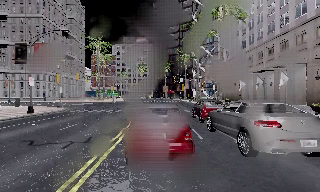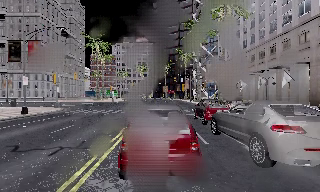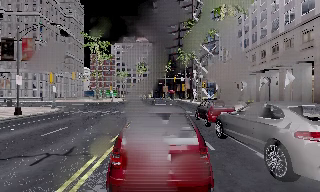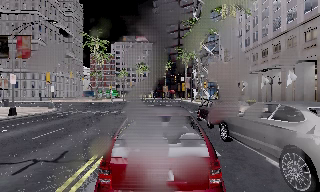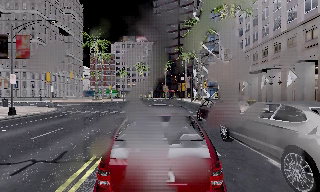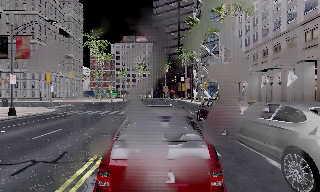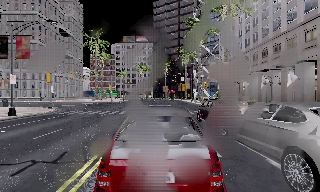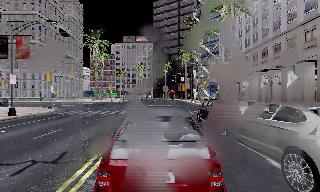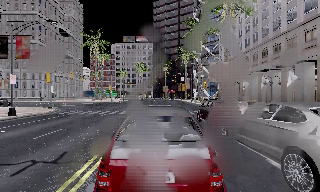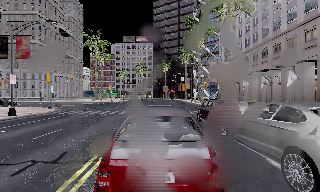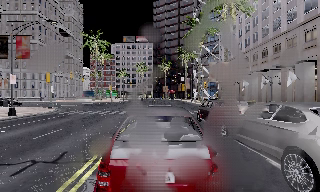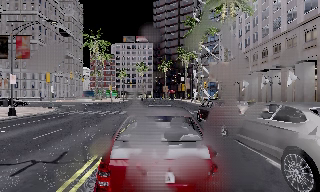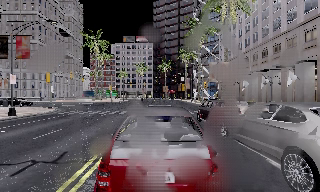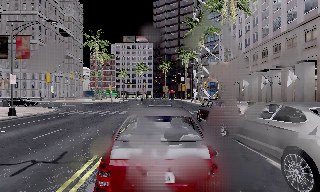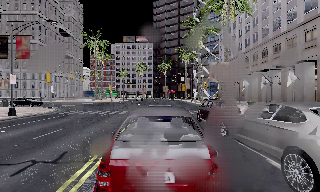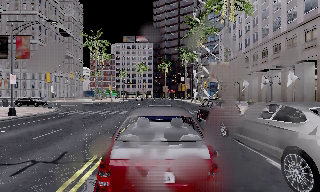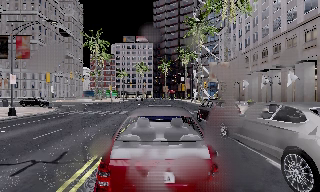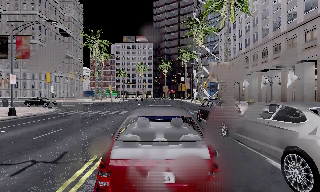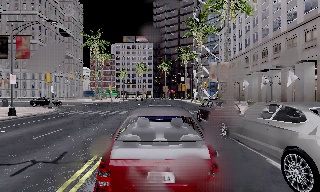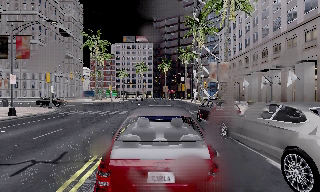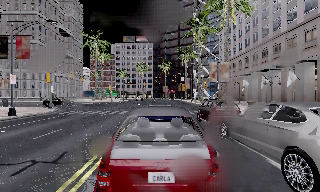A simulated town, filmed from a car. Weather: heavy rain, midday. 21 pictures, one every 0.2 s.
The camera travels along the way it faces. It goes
forward.
0.0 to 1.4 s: The camera travels forward, about 2 m, so what stands in front looms larger. It loses speed.
1.4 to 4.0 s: The camera keeps its place and its aim.
The film runs forward here.
